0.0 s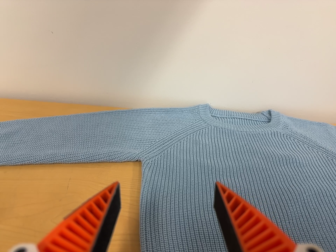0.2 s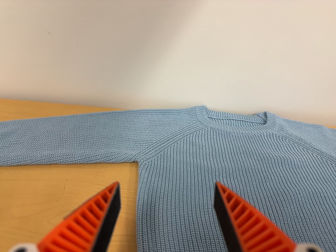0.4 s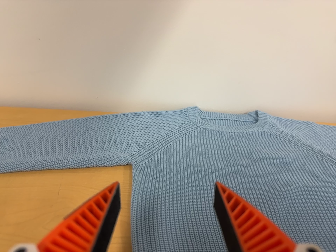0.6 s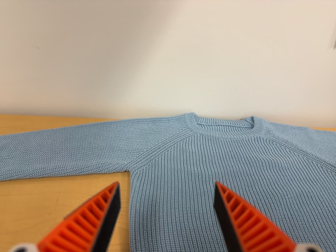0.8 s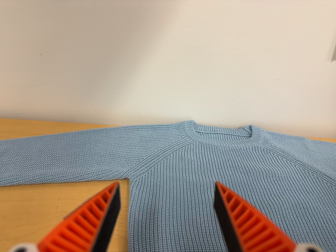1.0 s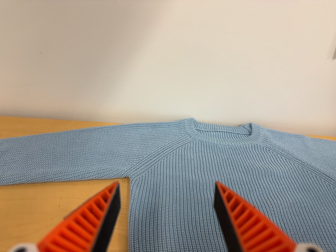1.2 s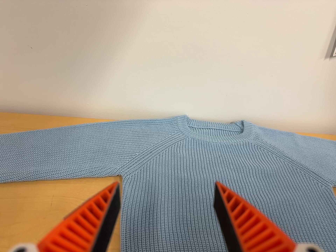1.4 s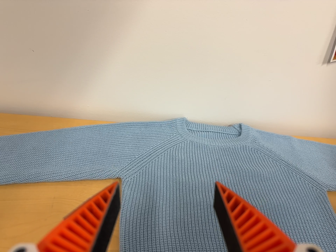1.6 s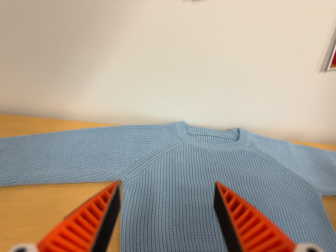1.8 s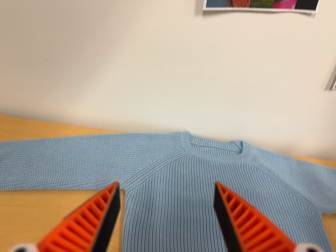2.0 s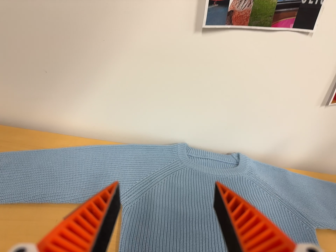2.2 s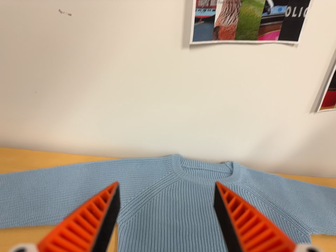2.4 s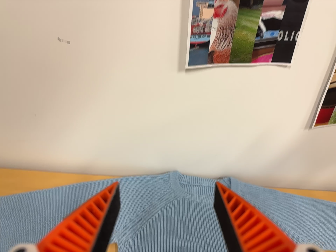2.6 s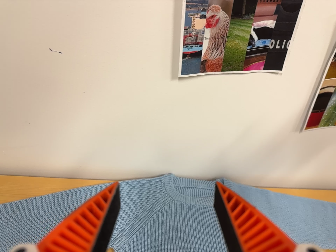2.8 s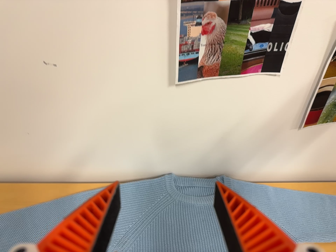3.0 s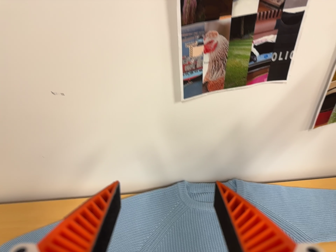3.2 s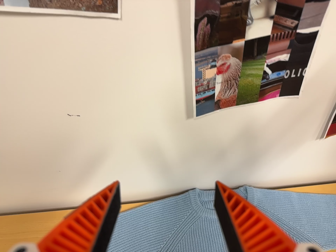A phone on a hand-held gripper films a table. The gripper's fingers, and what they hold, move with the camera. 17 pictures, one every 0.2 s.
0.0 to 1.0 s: The camera shifts only a little, or ends up much as it began.
1.0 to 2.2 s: The camera travels toward the top of its view, about 12 cm, so close, fixed things drift downward.
2.2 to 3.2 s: The camera travels toward the top of its view, about 22 cm, so close, fixed things drift downward. Its aim tips toward the bottom of its view by about 10 degrees. It rolls about its line of sight by about 10 degrees, and the scene rotates counterclockwise.
The film runs backward here.
